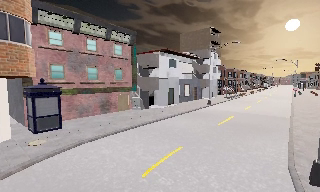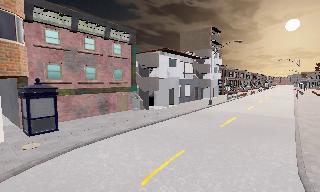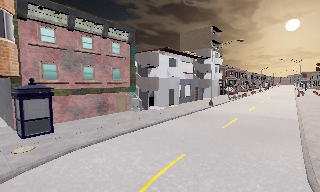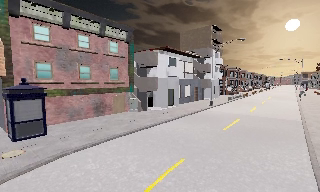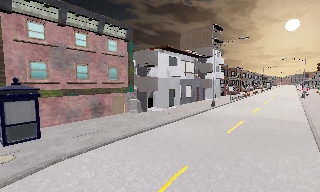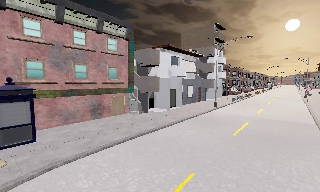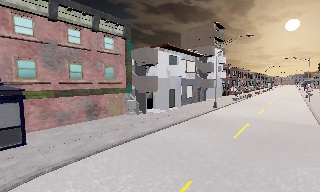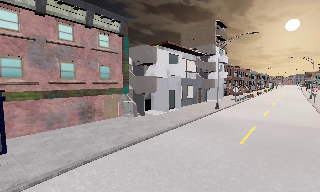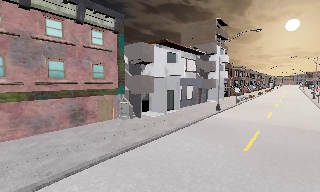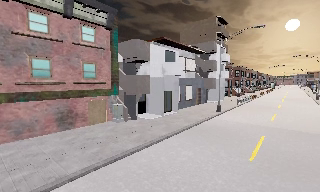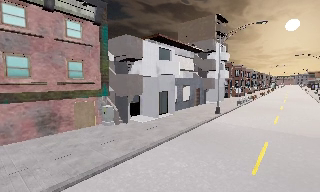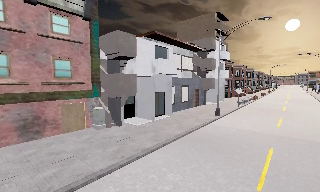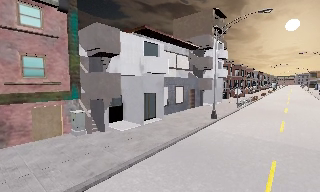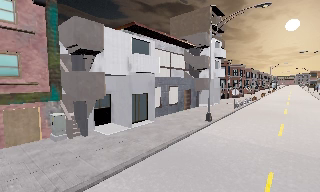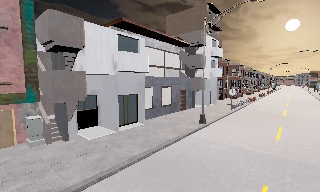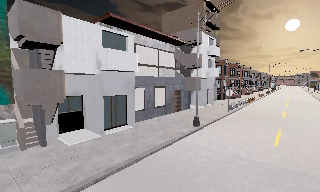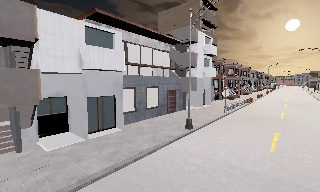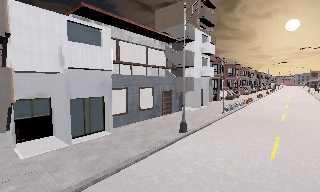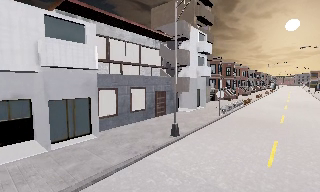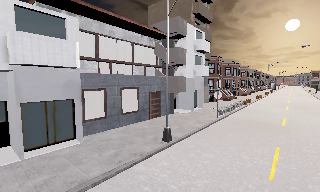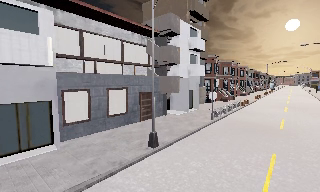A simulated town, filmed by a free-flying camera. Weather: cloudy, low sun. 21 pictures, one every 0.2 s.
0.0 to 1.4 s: The camera travels forward, about 3.5 m, so what stands in front looms larger. It gains speed.
1.4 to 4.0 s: The camera travels forward and to its right, about 12 m, so what stands in front looms larger.
The film runs forward here.
